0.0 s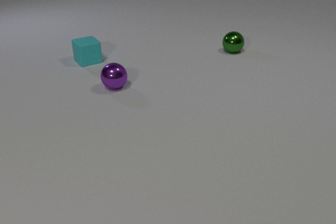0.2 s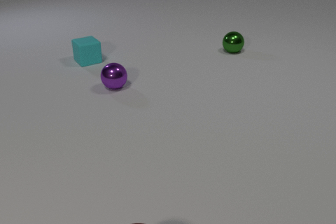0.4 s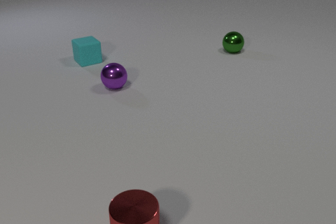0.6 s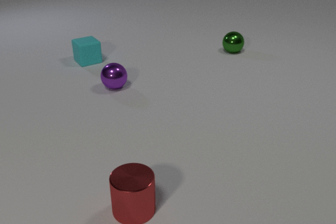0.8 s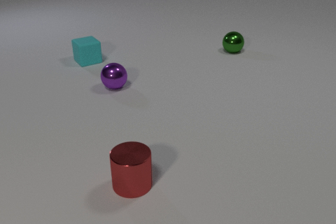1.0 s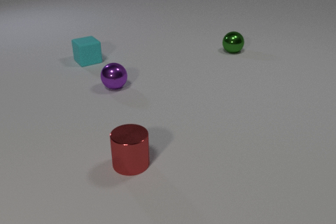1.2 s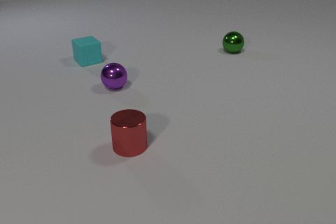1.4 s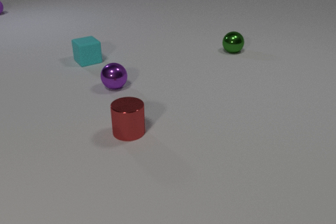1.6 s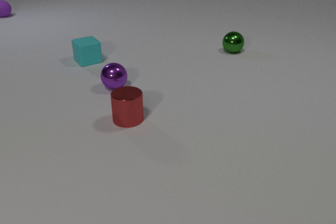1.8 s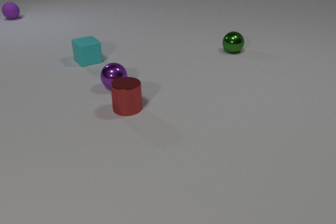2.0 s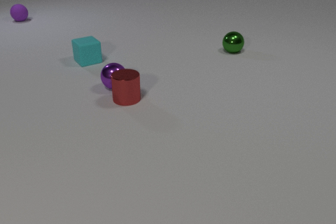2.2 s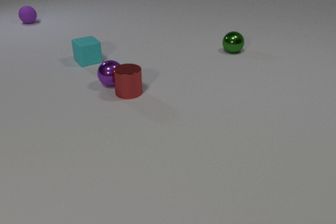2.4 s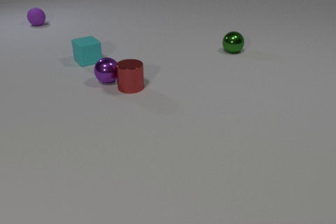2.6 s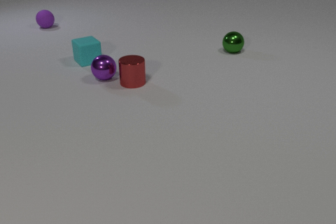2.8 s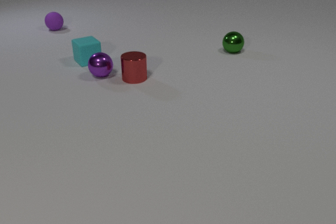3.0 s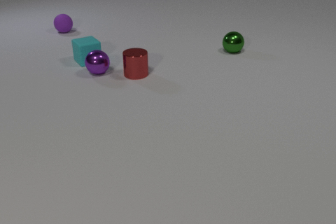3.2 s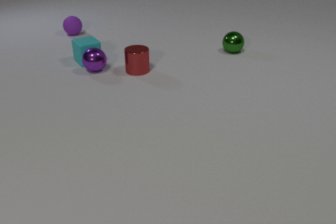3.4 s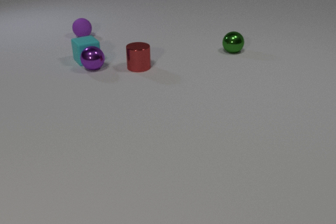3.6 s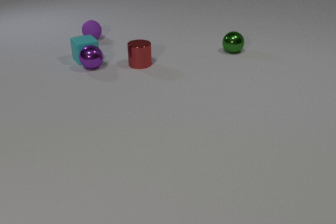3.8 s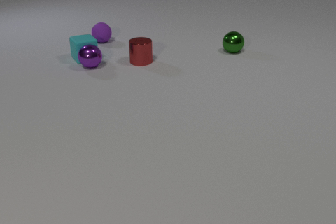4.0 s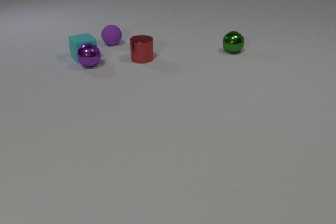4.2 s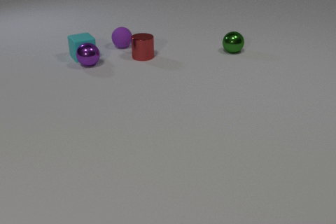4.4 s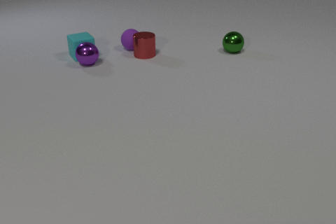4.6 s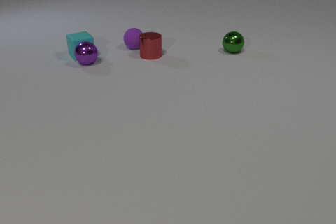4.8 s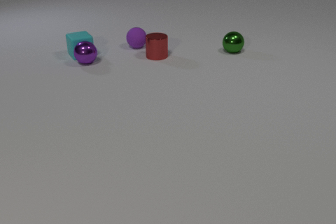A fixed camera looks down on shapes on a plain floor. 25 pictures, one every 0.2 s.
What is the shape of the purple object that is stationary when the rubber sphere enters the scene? sphere.
What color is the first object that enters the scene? red.
How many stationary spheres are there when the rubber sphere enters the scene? 2.
0.0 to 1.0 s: The red metal cylinder comes in at the bottom edge, slides away from the camera.
1.0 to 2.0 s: The red metal cylinder slides away from the camera. The purple rubber sphere comes in at the left edge, rolls toward the camera and to the right.
2.0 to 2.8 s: The red metal cylinder slides away from the camera. The purple metal sphere rolls away from the camera and to the left. The purple rubber sphere rolls toward the camera and to the right. The red metal cylinder and the purple metal sphere collide.
2.8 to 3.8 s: The red metal cylinder slides away from the camera. The purple metal sphere rolls away from the camera and to the left. The purple rubber sphere rolls toward the camera and to the right. The cyan rubber cube slides away from the camera. The purple metal sphere and the cyan rubber cube collide.
3.8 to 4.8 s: The red metal cylinder slides to the right and away from the camera. The purple metal sphere rolls away from the camera. The purple rubber sphere rolls to the right and toward the camera. The cyan rubber cube slides away from the camera. The red metal cylinder and the purple rubber sphere collide.
